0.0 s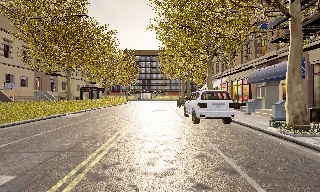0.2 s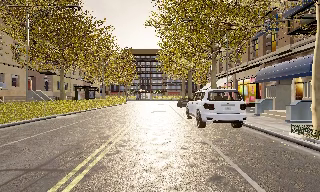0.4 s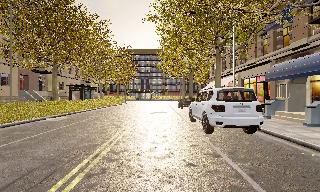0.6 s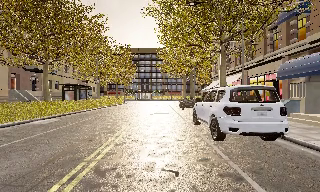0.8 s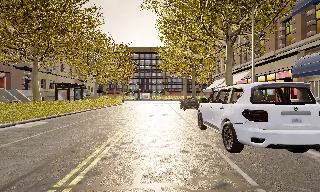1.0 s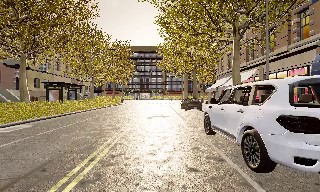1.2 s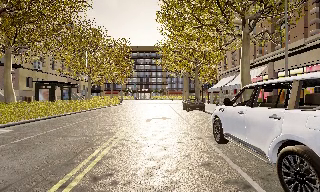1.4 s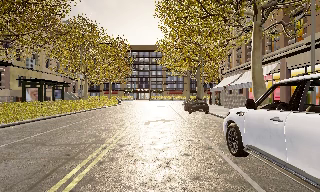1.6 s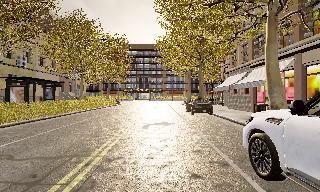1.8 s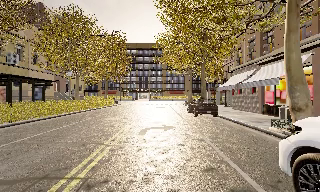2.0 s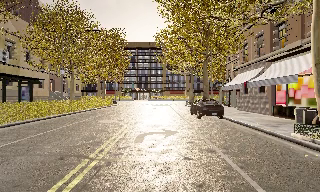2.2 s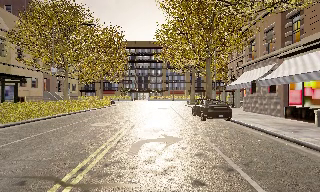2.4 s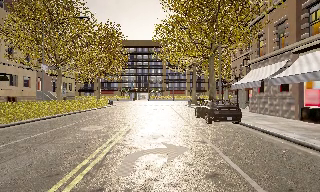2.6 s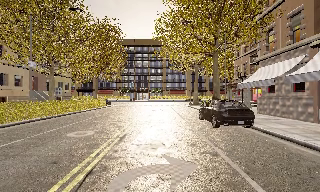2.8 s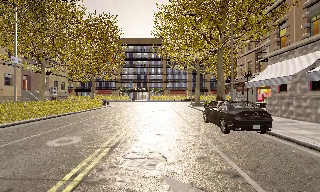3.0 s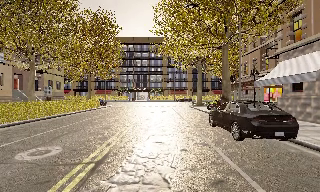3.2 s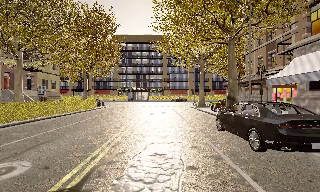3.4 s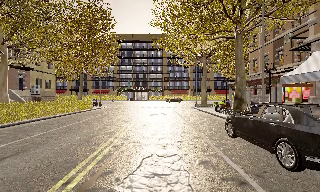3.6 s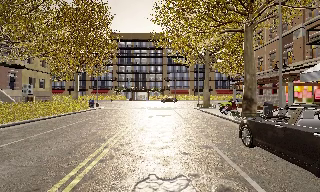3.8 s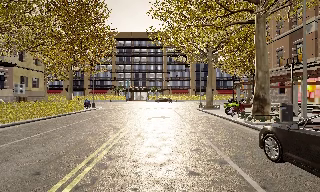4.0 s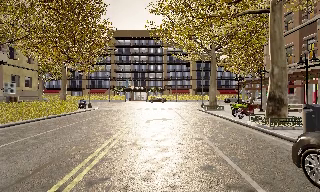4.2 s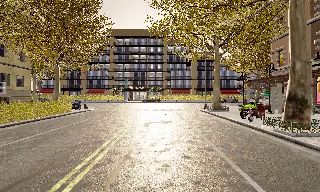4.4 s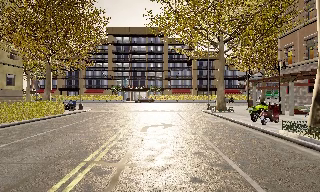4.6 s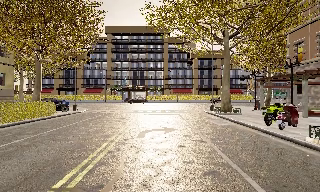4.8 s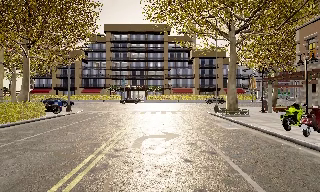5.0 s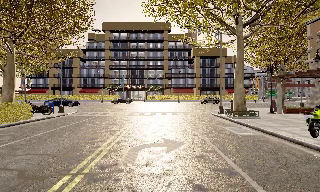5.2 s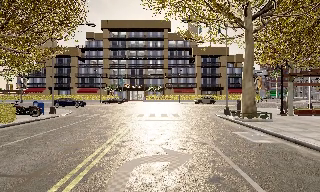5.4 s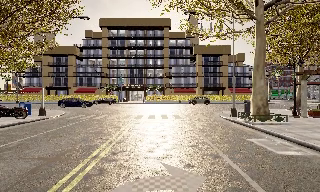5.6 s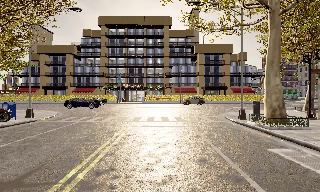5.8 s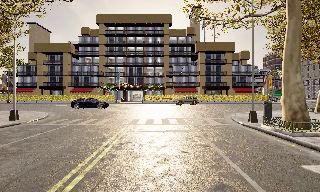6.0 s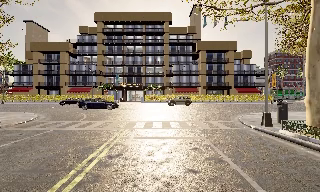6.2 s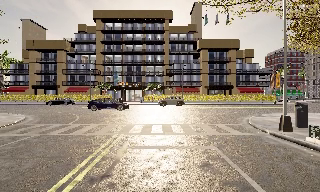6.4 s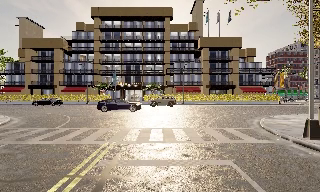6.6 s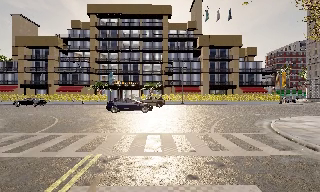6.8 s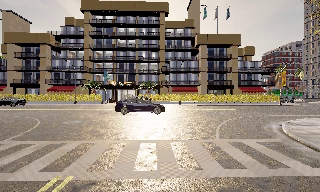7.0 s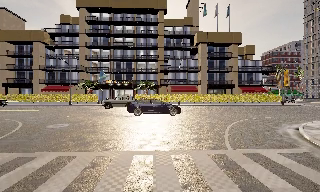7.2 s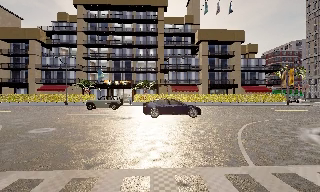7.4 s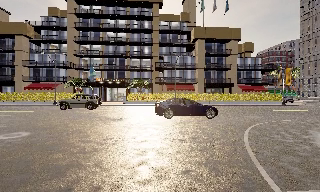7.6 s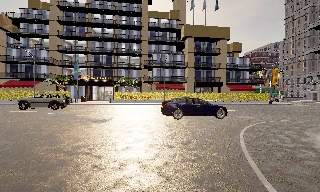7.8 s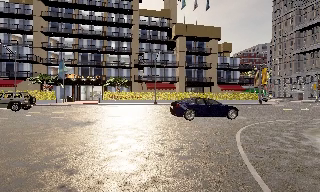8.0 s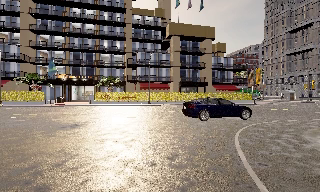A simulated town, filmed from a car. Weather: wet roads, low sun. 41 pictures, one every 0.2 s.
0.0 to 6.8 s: The camera travels forward, about 40 m, so what stands in front looms larger.
6.8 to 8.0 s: The camera pans to its right, which is clockwise from overhead, by about 10 degrees. It travels forward, about 6 m, so what stands in front looms larger. It loses speed.
The film runs forward here.
